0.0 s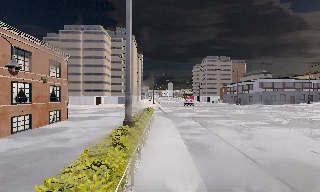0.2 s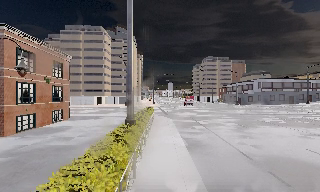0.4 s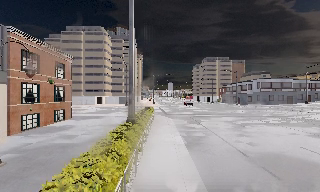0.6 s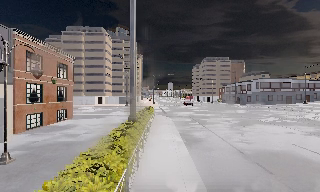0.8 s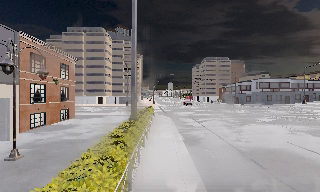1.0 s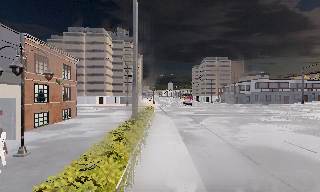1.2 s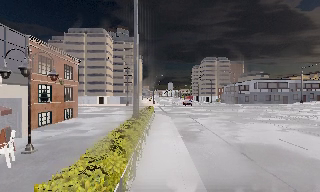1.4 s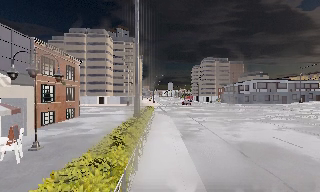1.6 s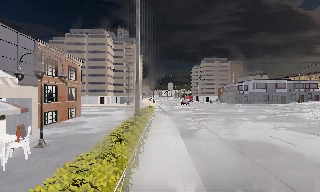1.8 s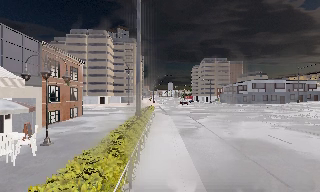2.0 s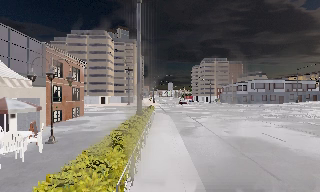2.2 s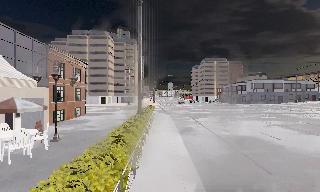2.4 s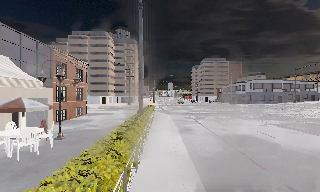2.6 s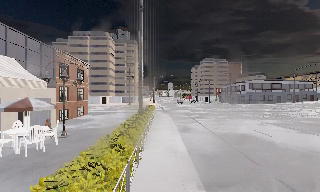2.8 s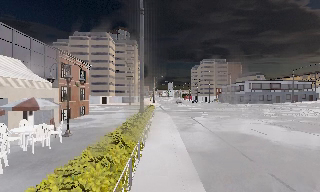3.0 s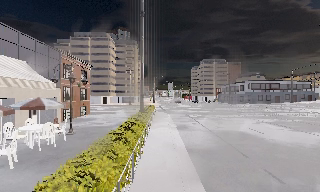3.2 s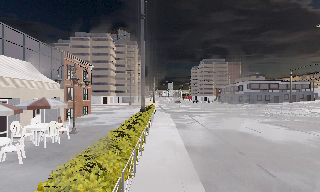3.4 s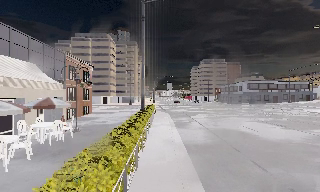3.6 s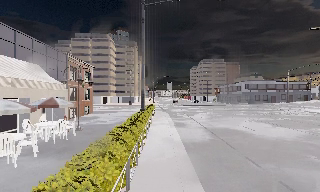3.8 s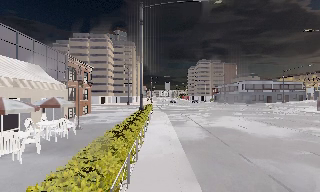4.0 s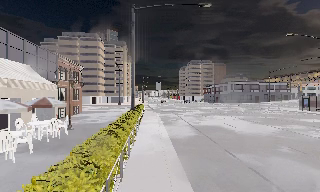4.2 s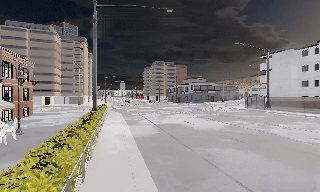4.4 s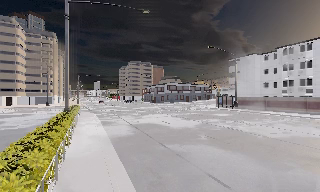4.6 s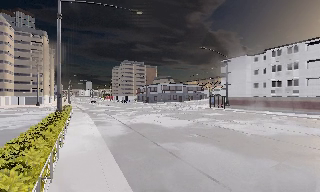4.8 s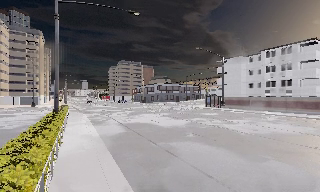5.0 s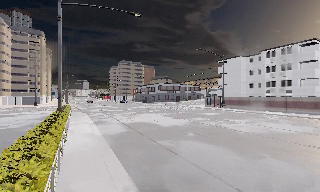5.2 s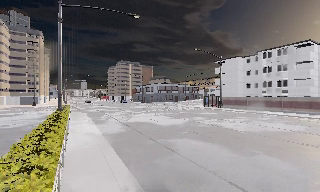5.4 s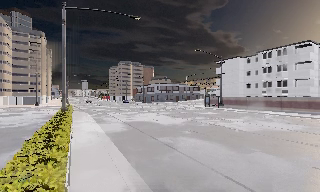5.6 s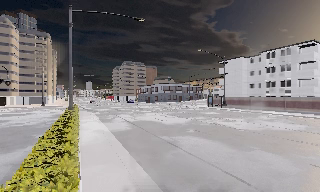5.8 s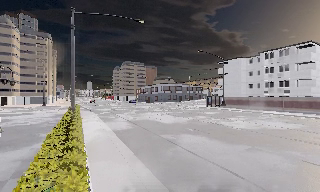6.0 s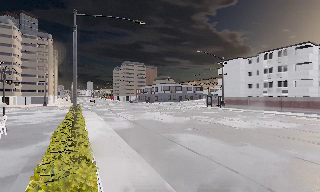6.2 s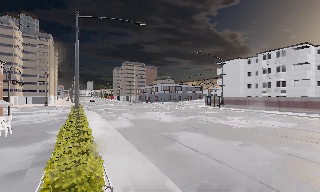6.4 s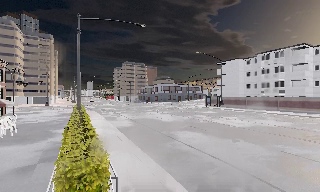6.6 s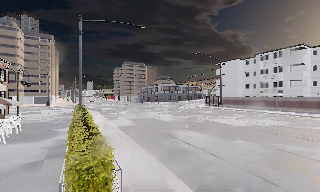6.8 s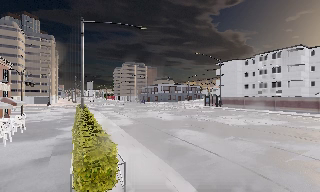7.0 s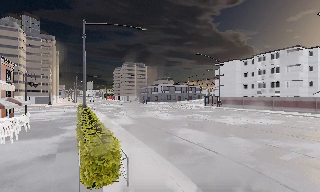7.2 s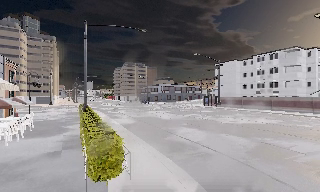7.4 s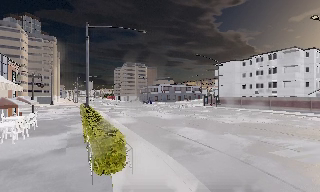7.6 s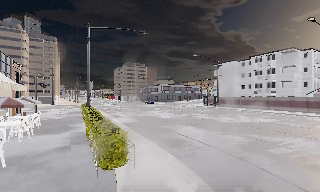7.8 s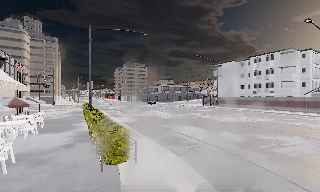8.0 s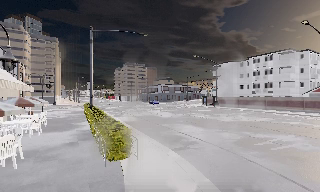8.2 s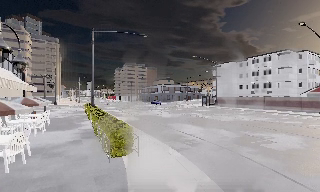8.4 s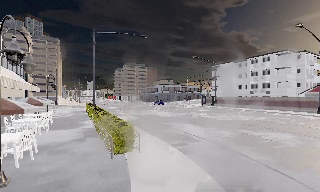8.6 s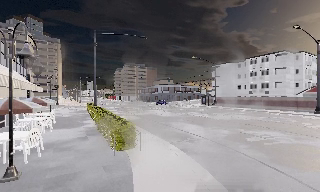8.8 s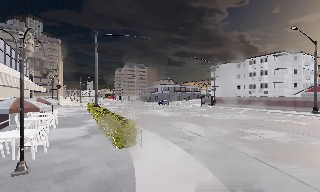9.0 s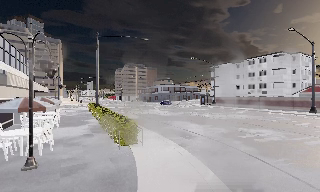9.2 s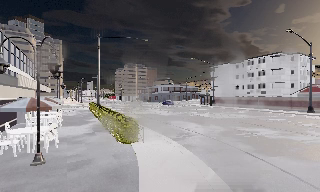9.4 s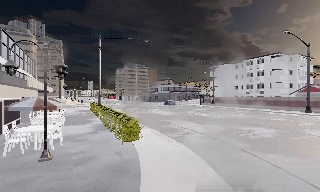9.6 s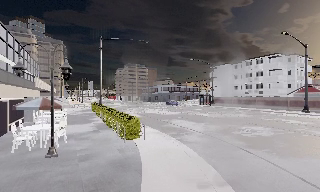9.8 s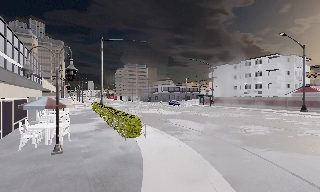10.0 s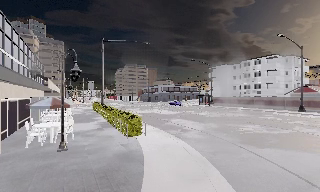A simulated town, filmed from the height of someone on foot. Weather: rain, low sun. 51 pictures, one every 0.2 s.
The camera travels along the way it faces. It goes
backward.
0.0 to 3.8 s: The camera travels backward, about 7 m, so what stands in front gets smaller.
3.8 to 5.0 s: The scene slides to the left, as the camera pans about 25 degrees to its right. It travels backward, about 1.5 m, so what stands in front gets smaller.
5.0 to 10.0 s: The camera travels backward, about 9 m, so what stands in front gets smaller.
The film runs backward here.
